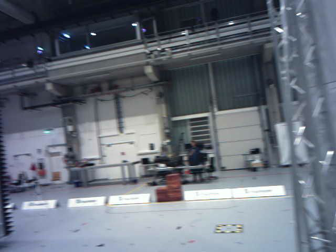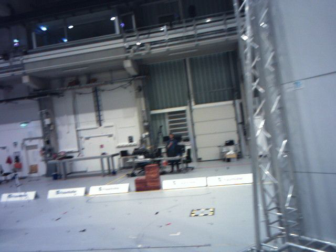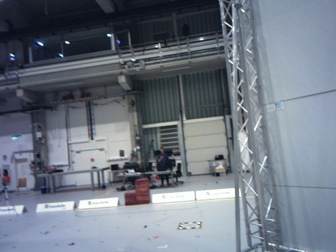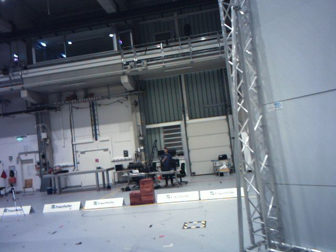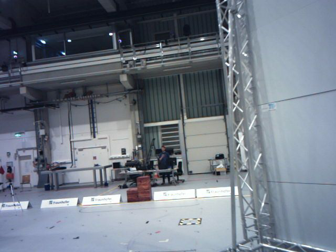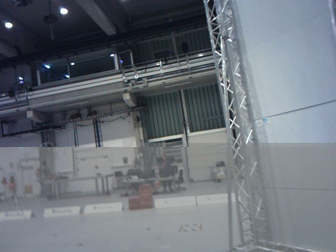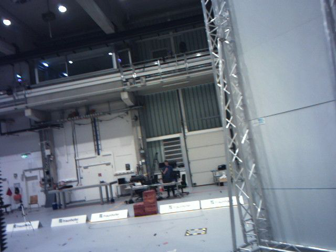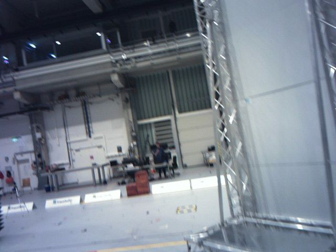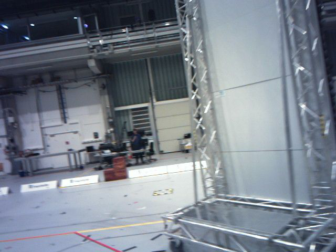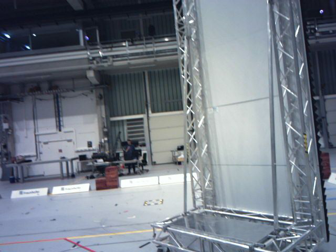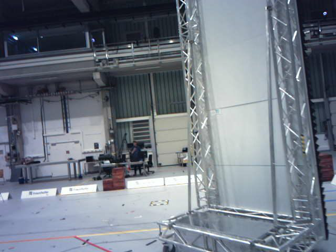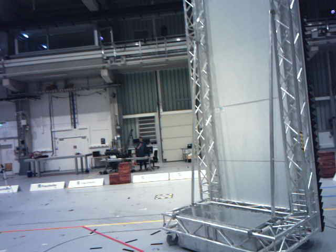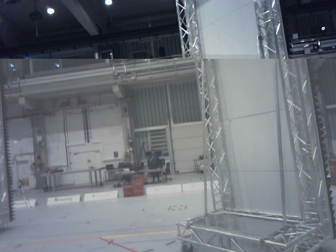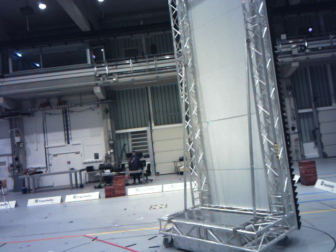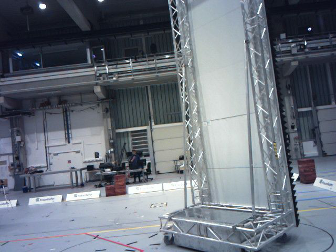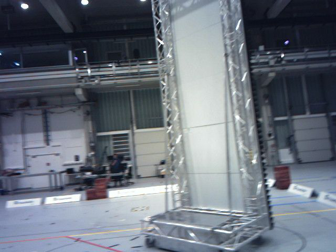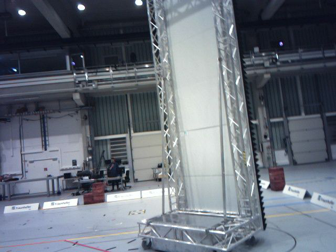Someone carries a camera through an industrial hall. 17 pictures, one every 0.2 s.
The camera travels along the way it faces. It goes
backward.
0.0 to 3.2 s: The camera pans to its right, which is clockwise from overhead, by about 15 degrees. It travels backward, about 3.6 m, so what stands in front gets smaller.
The film runs backward here.
